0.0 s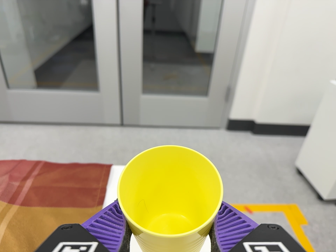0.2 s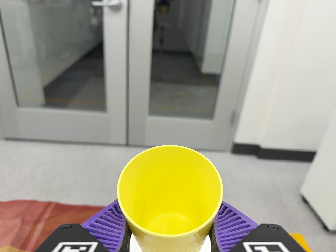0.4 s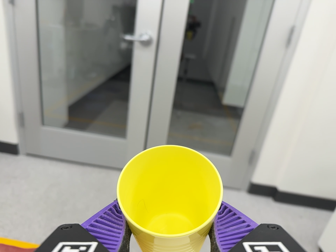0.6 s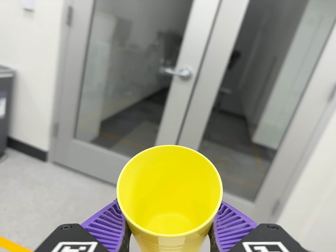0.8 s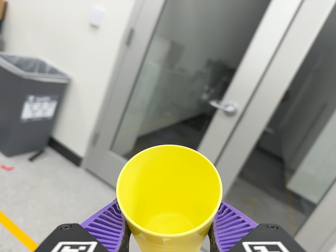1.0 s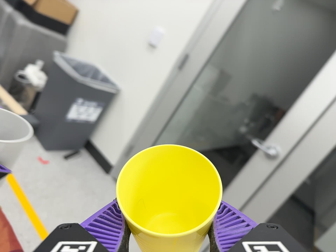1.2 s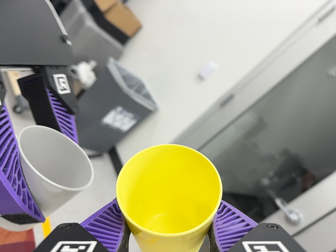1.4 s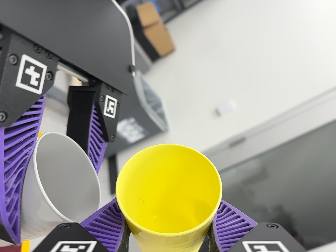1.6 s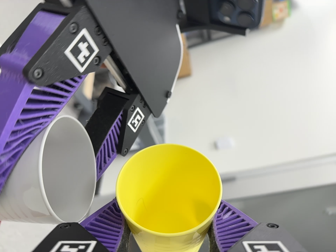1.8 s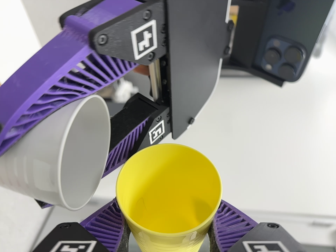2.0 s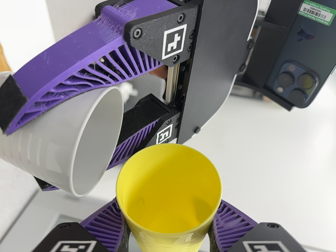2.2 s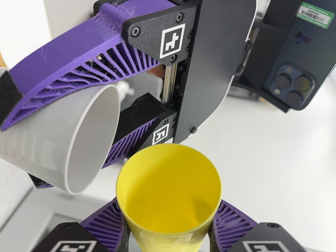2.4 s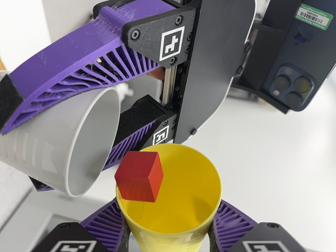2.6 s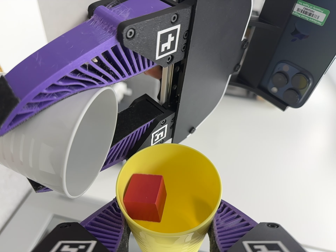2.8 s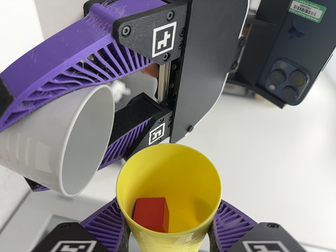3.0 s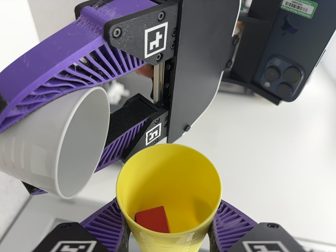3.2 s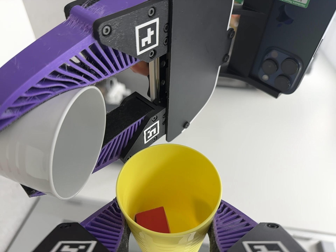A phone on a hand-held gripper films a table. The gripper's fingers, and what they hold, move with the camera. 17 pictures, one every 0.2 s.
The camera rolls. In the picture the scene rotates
clockwise.
The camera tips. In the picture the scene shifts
downward.
0.0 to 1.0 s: The camera swings to its left by about 25 degrees, and the scene slides to the right. It travels toward the top of its view and to its left, about 30 cm, so close, fixed things drift downward. Its aim tips toward the top of its view by about 25 degrees, and the scene shifts downward. It rolls about its line of sight by about 40 degrees, and the scene rotates clockwise.
1.0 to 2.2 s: The camera travels to its left, about 18 cm, so close, fixed things drift to the right. Its aim tips toward the top of its view by about 20 degrees, and the scene shifts downward. It rolls about its line of sight by about 75 degrees, and the scene rotates clockwise.
2.2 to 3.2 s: The camera shifts only a little, or ends up much as it began.
The film runs backward here.
